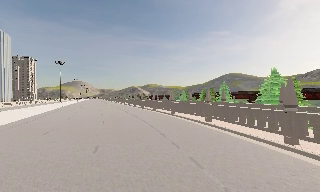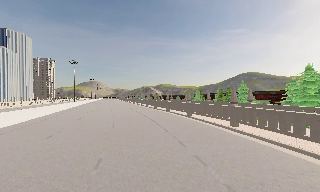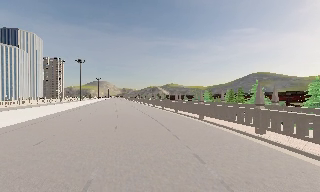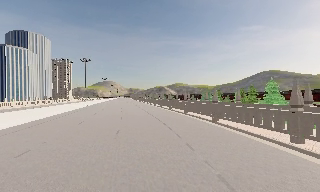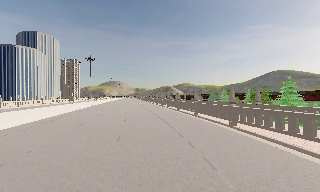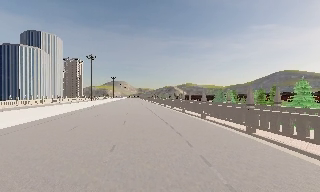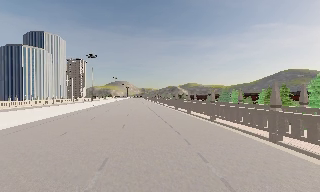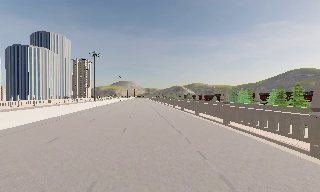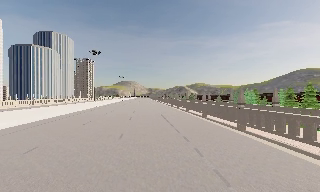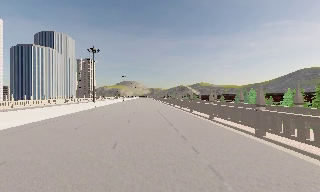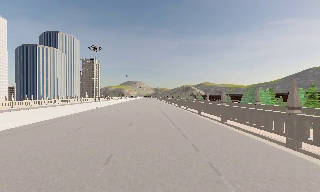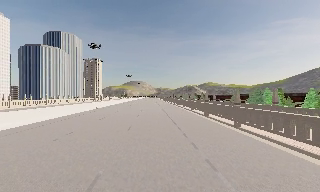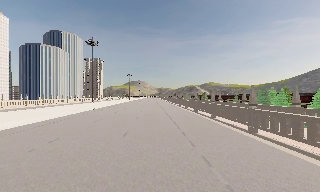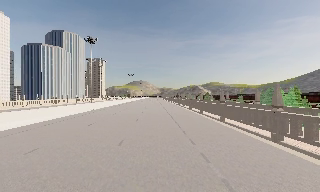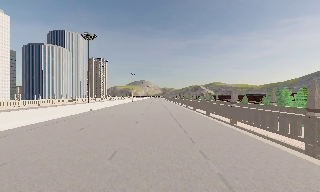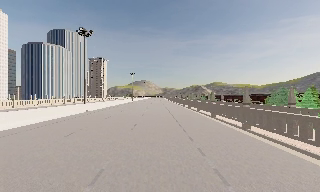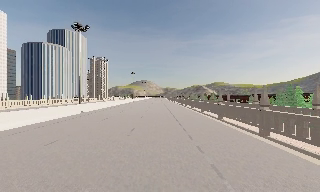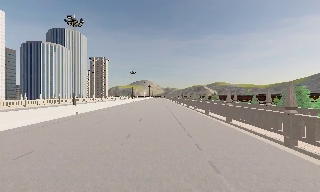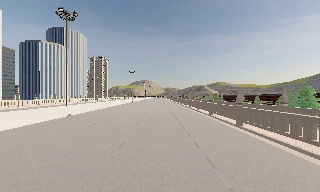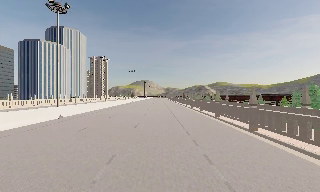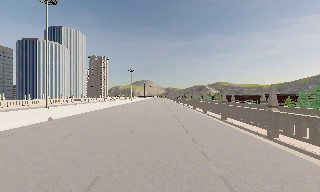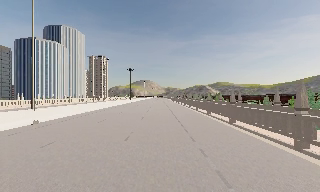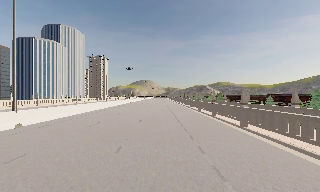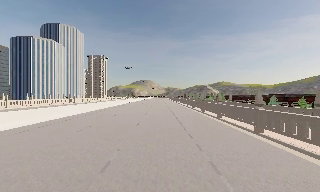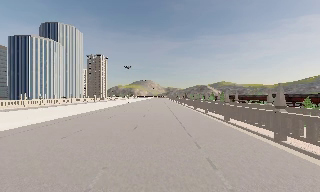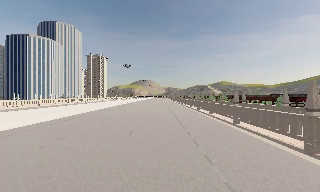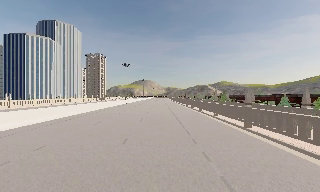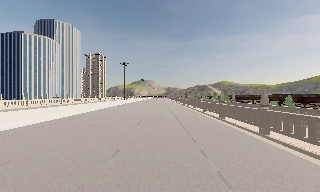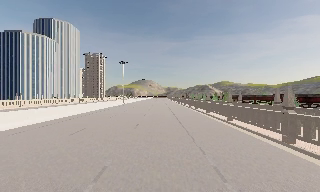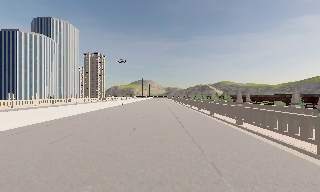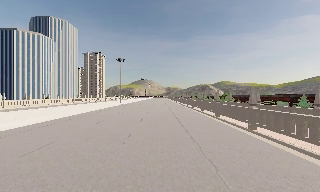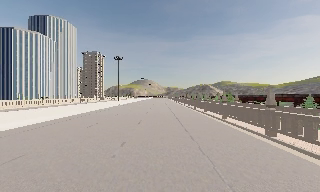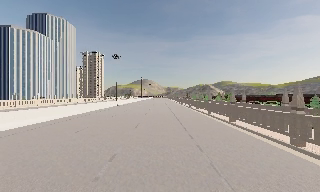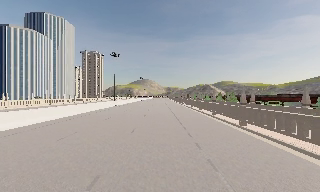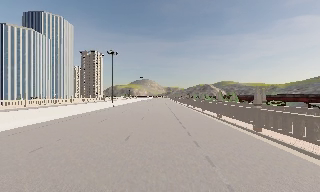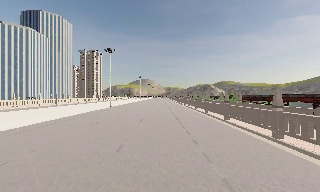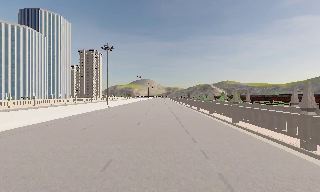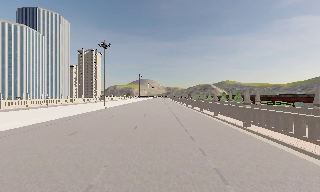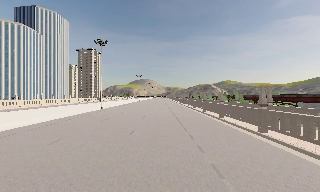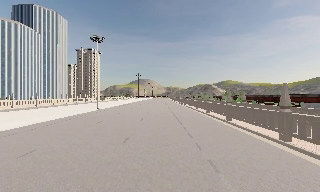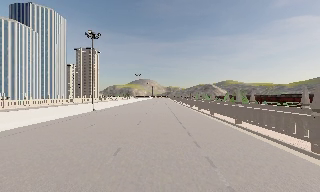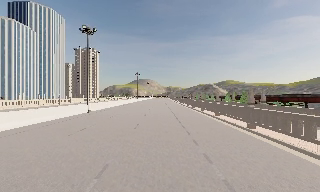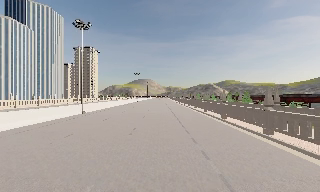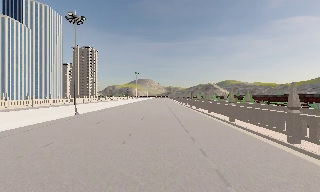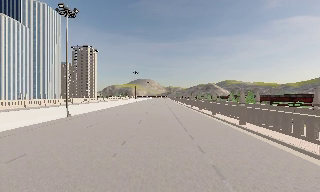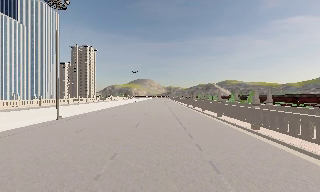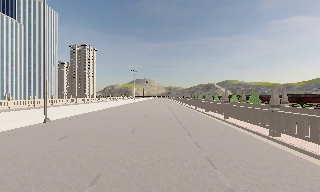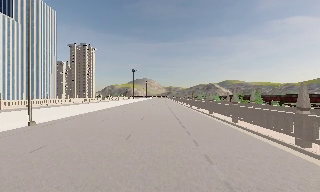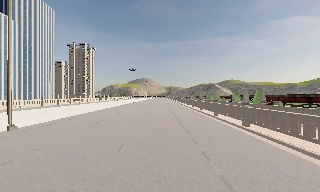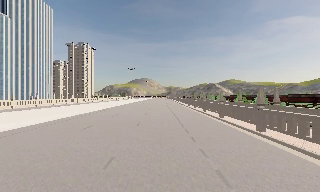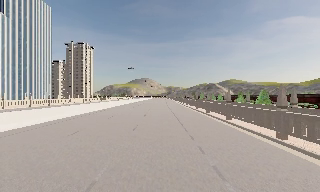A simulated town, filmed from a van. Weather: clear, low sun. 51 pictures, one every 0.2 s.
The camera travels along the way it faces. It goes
forward.
0.0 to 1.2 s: The camera swings to its left by about 15 degrees, and the scene slides to the right. It travels forward, about 10 m, so what stands in front looms larger.
1.2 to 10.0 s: The camera travels forward, about 75 m, so what stands in front looms larger.
The film runs forward here.
